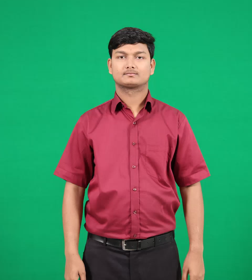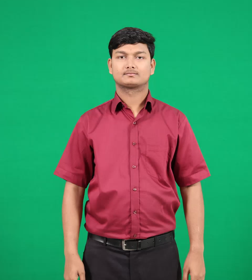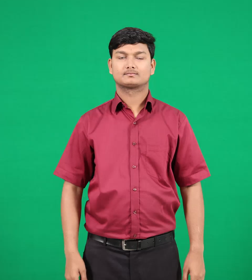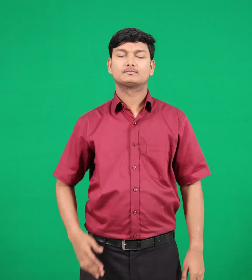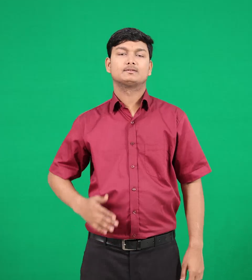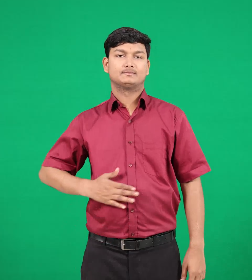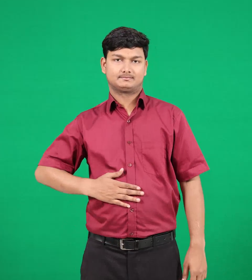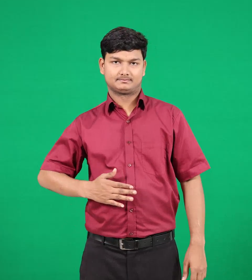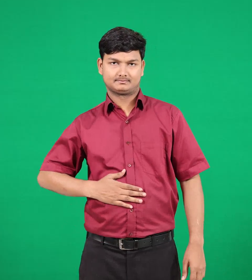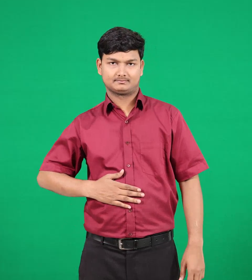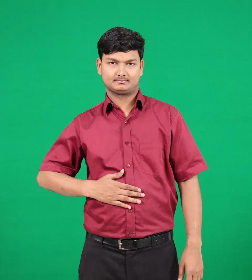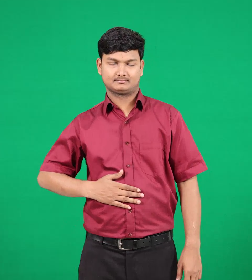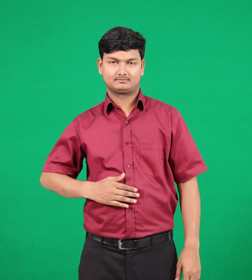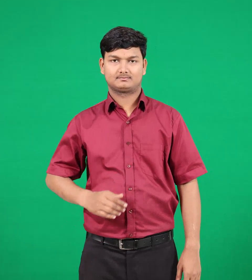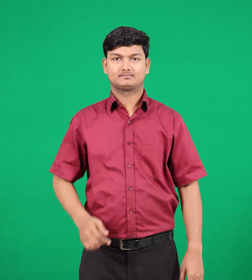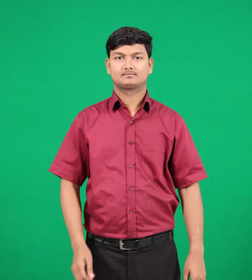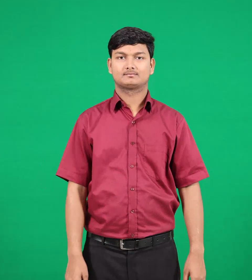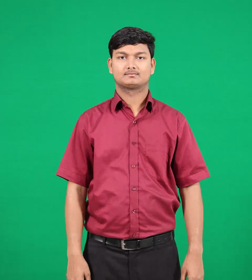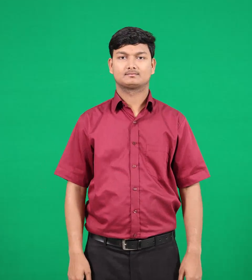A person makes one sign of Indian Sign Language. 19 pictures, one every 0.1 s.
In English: belly & stomach
